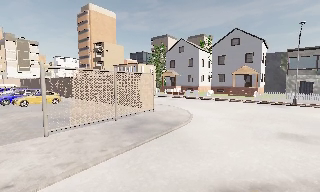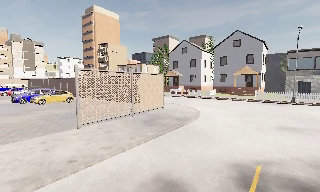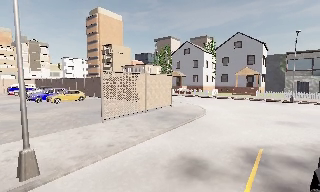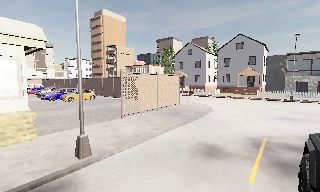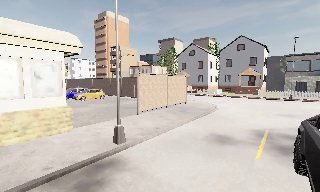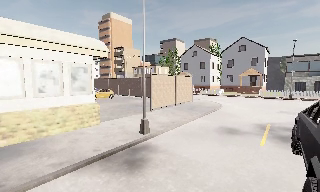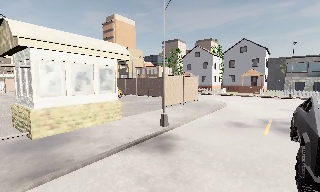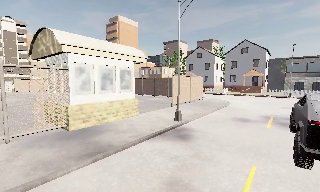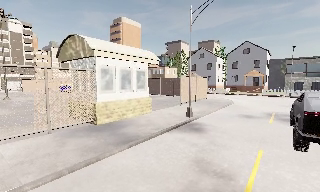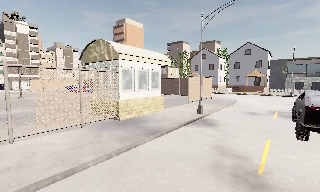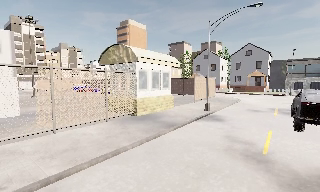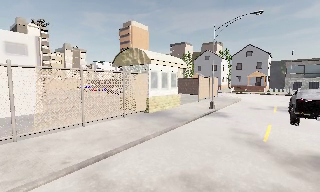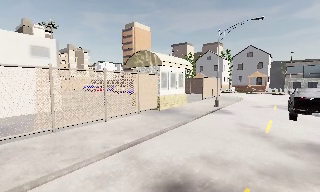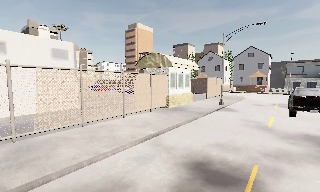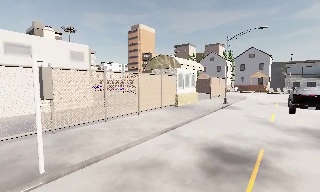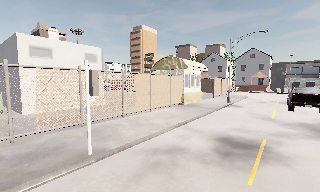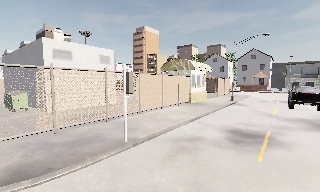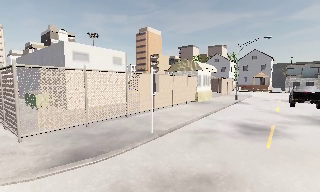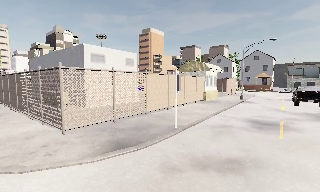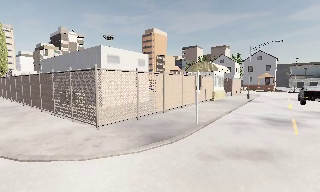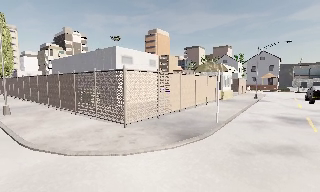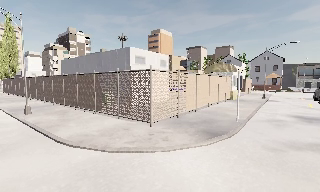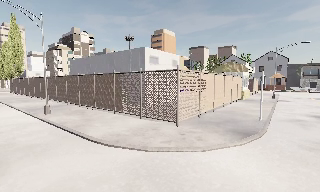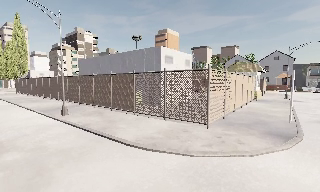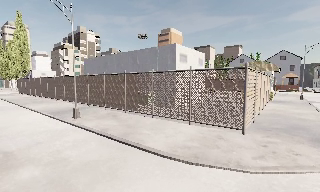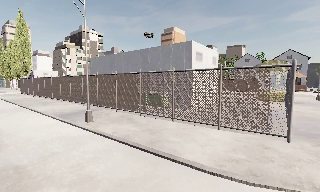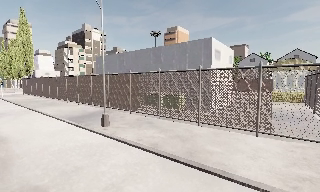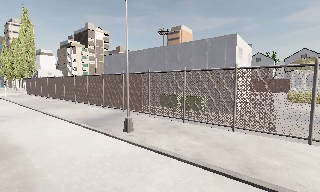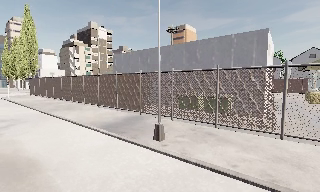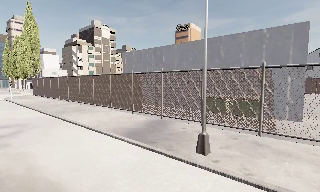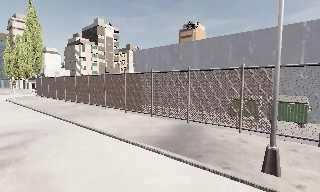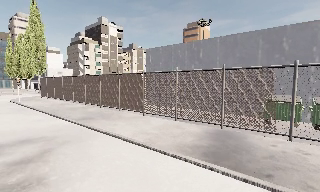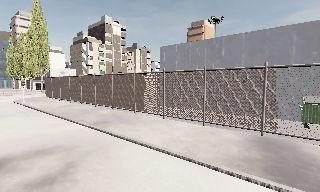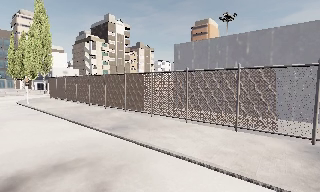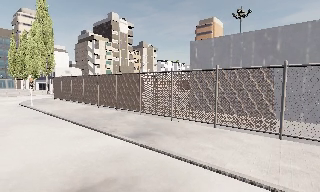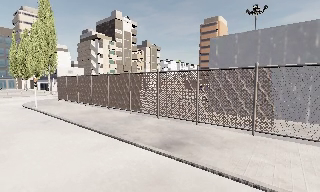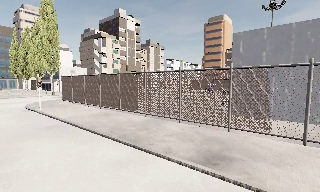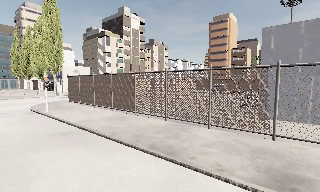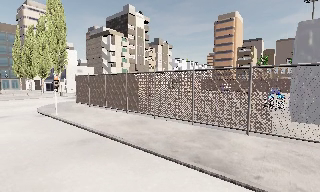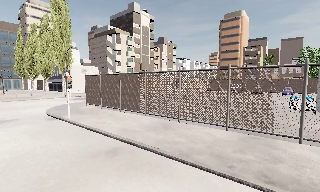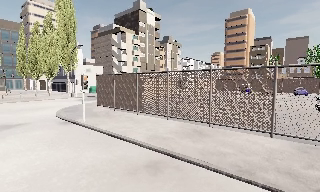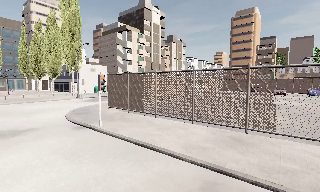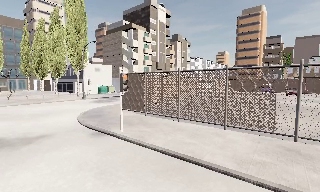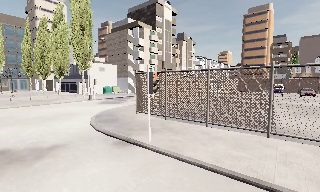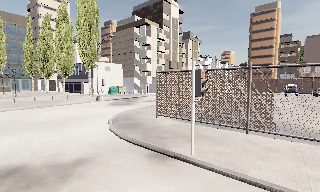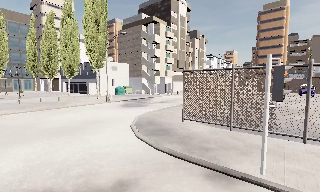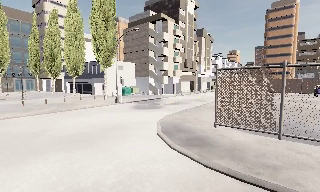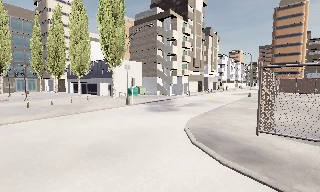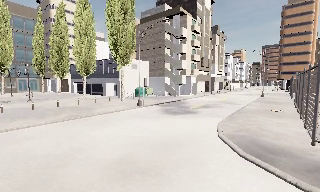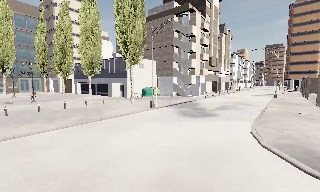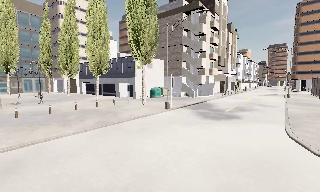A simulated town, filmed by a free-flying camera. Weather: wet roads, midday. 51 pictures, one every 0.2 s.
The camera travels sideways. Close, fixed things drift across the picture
to the right.
0.0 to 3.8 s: The camera travels backward and to its left, about 30 m, so what stands in front gets smaller.
3.8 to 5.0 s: The camera travels to its left, about 9 m, so close, fixed things drift to the right.
5.0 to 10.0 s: The camera travels to its left and forward, about 45 m, so close, fixed things drift to the right.
The film runs forward here.
